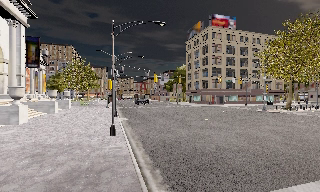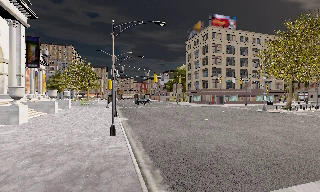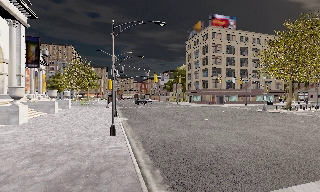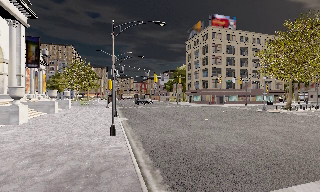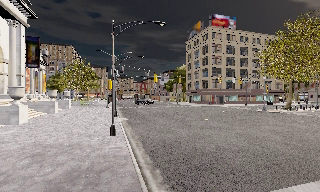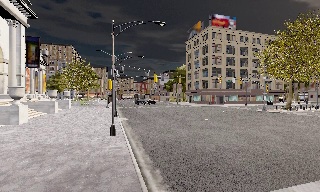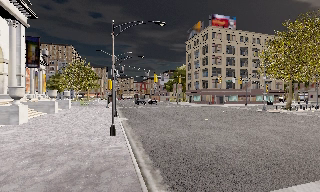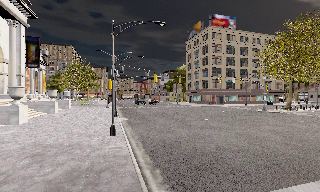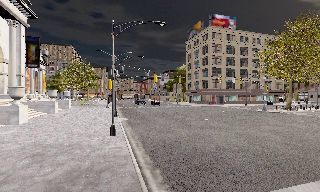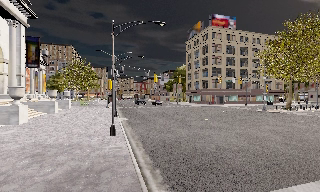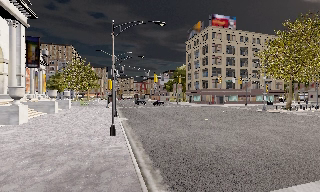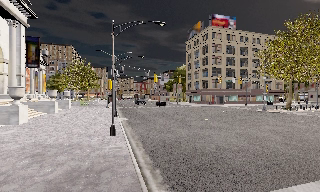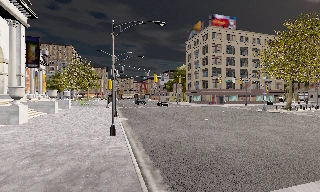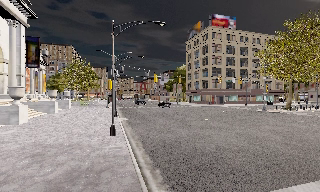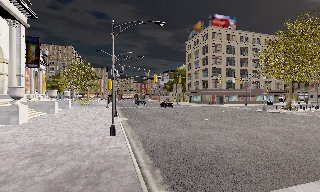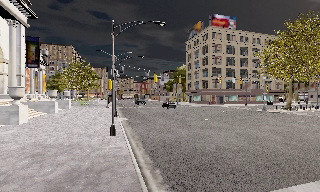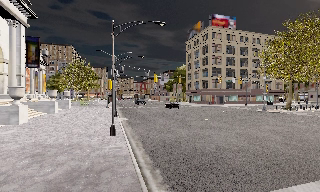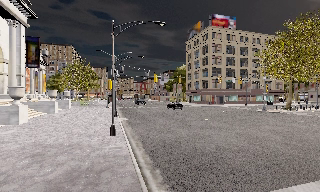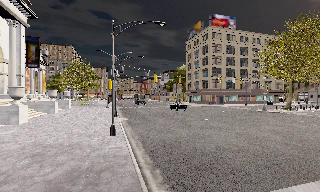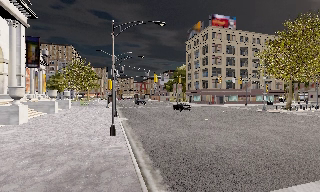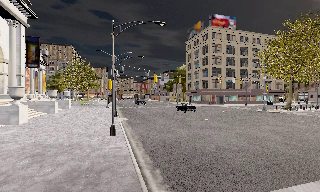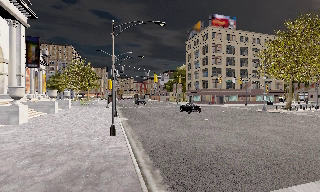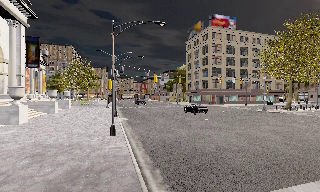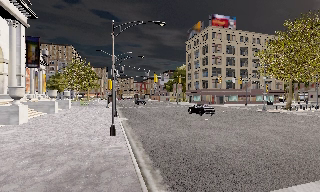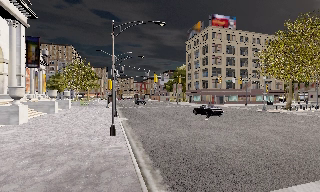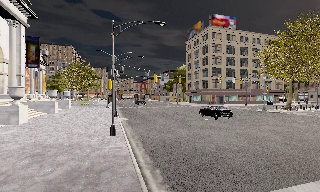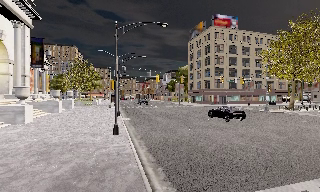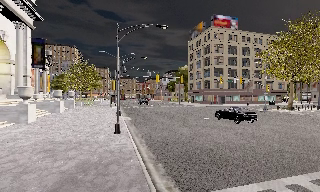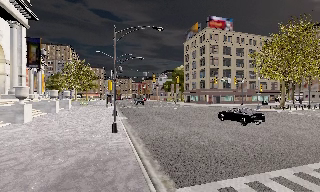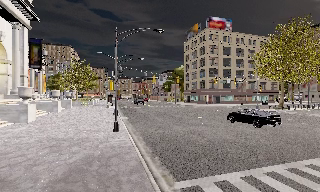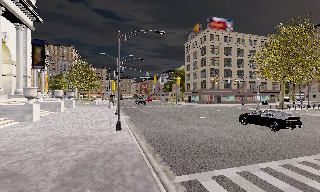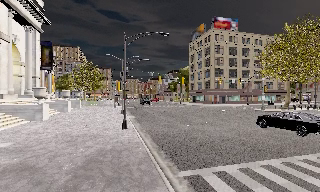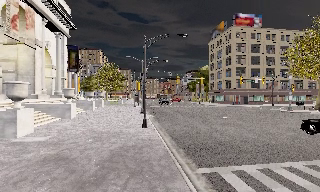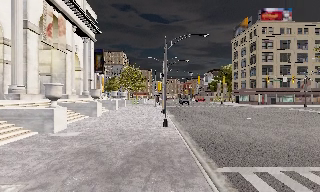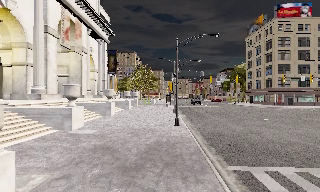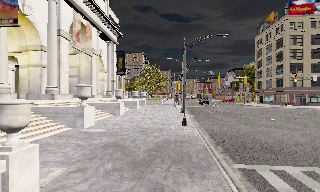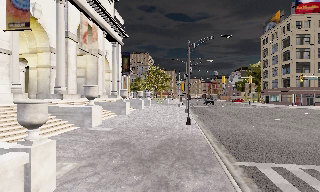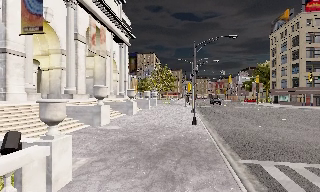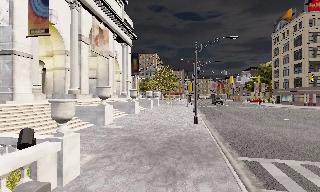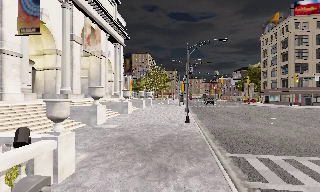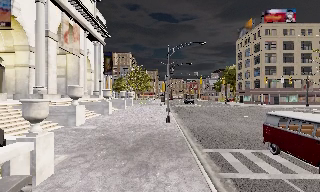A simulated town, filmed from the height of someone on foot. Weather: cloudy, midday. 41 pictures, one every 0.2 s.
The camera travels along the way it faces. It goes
backward.
0.0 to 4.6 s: The camera keeps its place and its aim.
4.6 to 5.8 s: The camera travels backward, about 1 m, so what stands in front gets smaller. It gains speed.
5.8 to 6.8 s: The camera pans to its left, which is counterclockwise from overhead, by about 20 degrees. It travels backward, about 1.5 m, so what stands in front gets smaller.
6.8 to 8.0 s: The camera travels backward, about 2 m, so what stands in front gets smaller.
The film runs backward here.
